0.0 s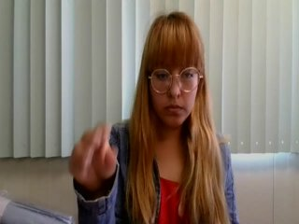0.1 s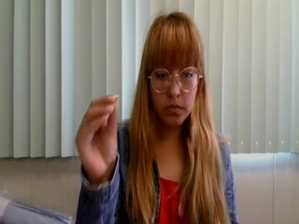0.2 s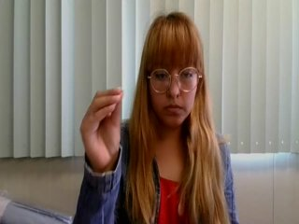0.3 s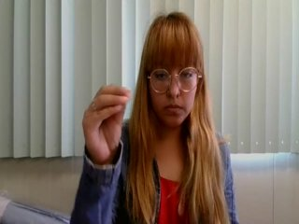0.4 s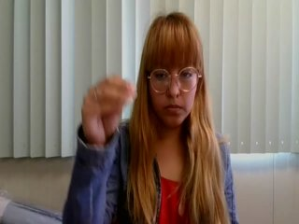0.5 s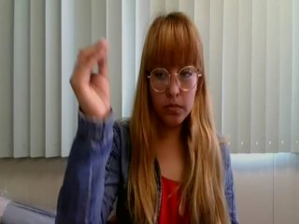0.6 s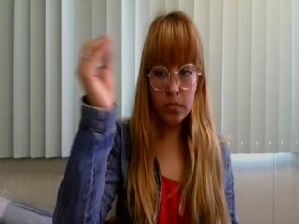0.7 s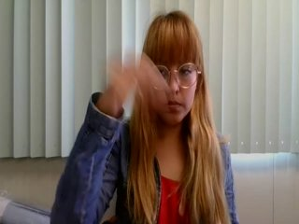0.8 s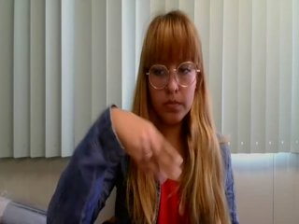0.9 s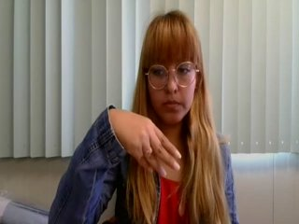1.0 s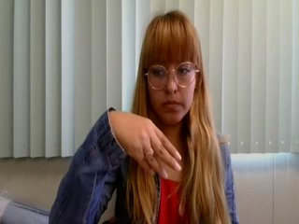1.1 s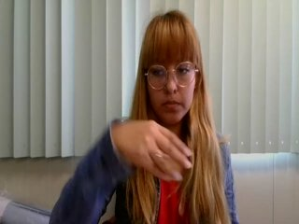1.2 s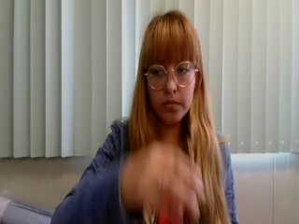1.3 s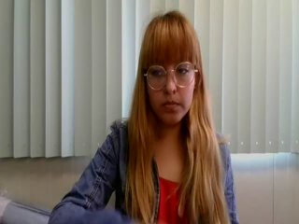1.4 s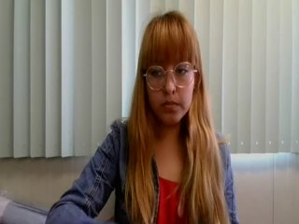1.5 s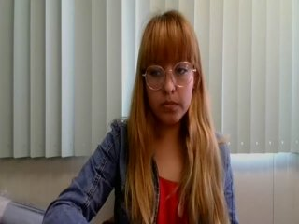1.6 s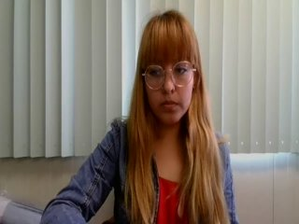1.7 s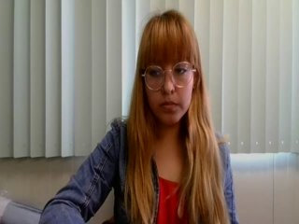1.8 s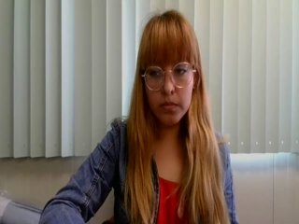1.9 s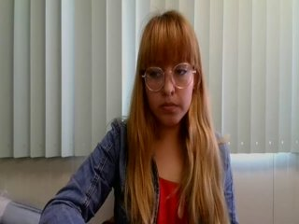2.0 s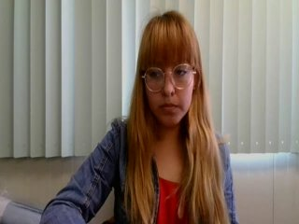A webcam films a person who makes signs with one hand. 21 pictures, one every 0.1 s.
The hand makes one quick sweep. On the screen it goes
downward.
0.1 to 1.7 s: On the screen the hand sweeps downward. The name of the sign: Throw down.
